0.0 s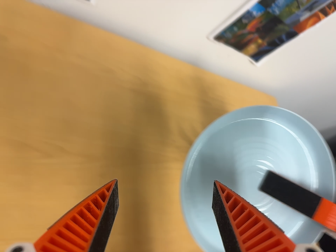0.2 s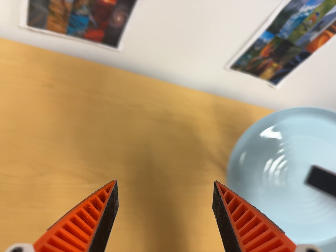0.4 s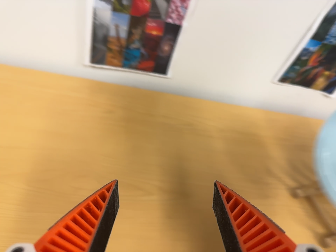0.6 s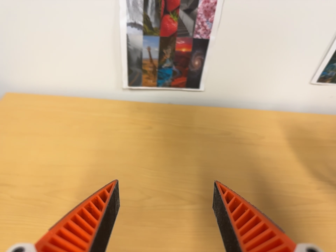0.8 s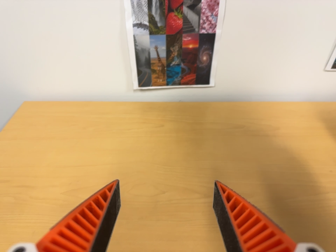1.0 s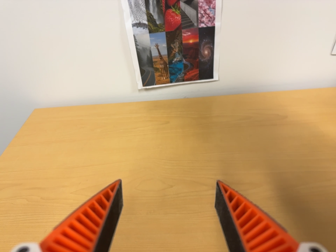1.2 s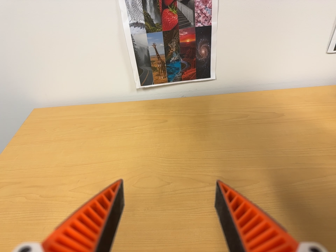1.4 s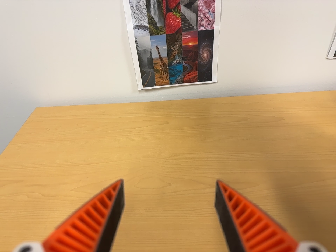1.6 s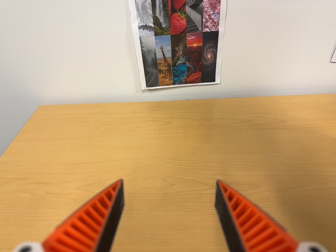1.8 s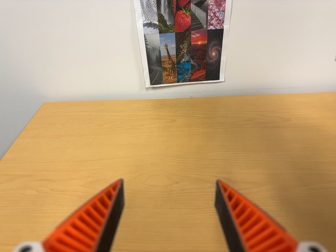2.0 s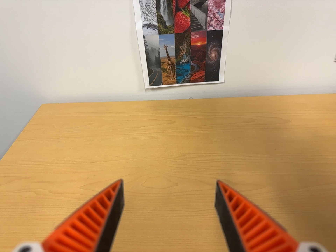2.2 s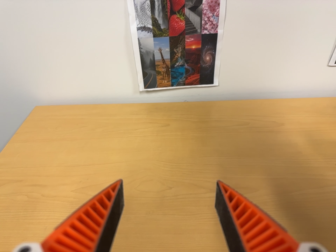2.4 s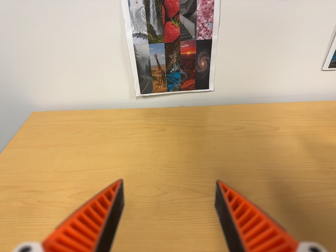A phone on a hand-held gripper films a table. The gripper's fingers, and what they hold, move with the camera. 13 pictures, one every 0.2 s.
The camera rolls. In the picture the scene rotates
counterclockwise.
The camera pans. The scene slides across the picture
to the right.
0.0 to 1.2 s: The camera swings to its left by about 35 degrees, and the scene slides to the right. It travels toward the bottom of its view and backward, about 16 cm. Its aim tips toward the top of its view by about 25 degrees. It rolls about its line of sight by about 20 degrees, and the scene rotates counterclockwise.
1.2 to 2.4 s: The camera shifts only a little, or ends up much as it began.
The film runs forward here.
